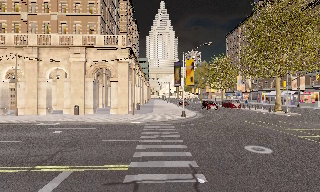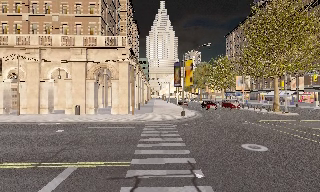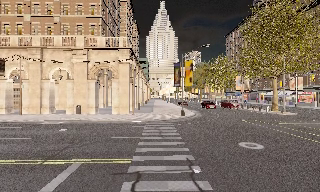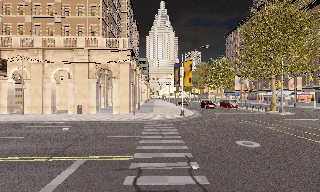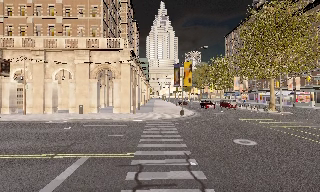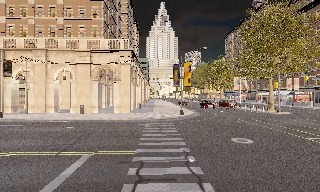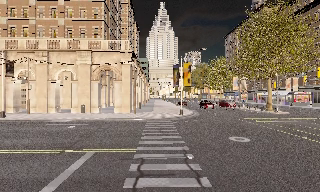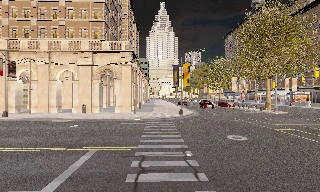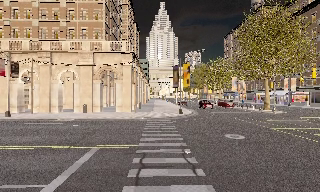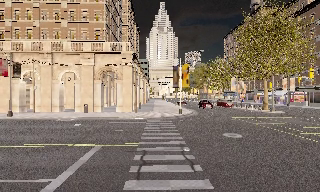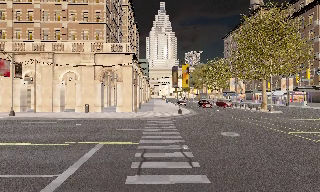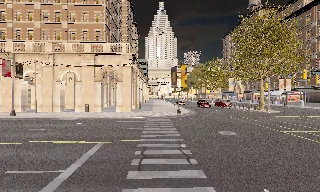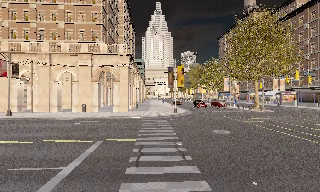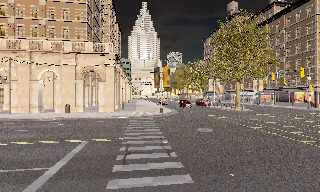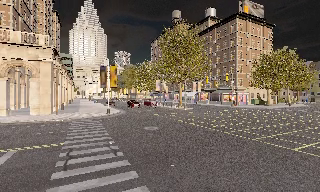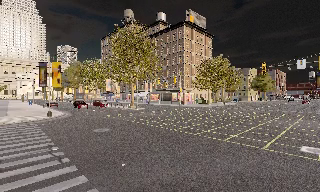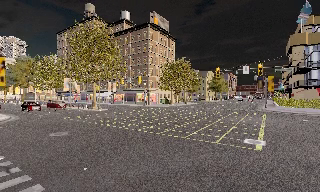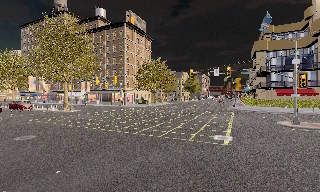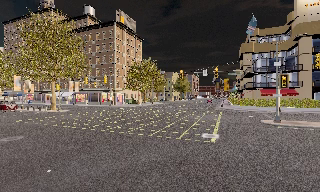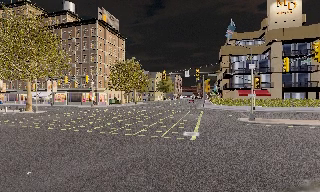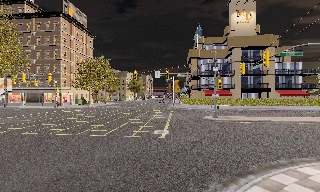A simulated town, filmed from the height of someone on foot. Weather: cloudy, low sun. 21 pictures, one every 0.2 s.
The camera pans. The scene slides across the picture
to the left.
The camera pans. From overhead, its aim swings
clockwise.
0.0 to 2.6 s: The camera travels backward, about 4 m, so what stands in front gets smaller.
2.6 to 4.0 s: The camera pans to its right, which is clockwise from overhead, by about 75 degrees. It travels backward, about 2 m.
The film runs backward here.
